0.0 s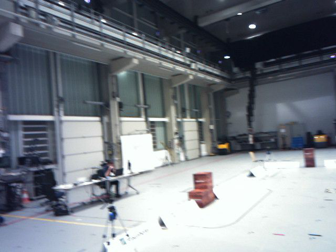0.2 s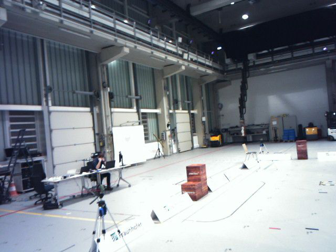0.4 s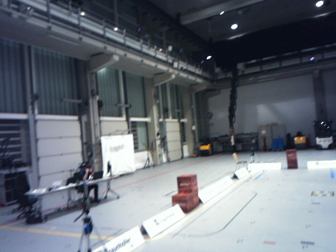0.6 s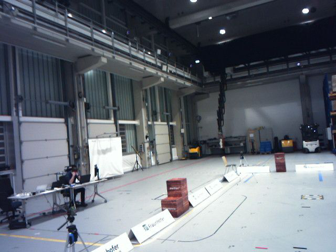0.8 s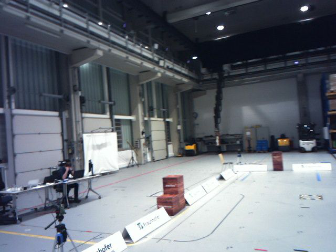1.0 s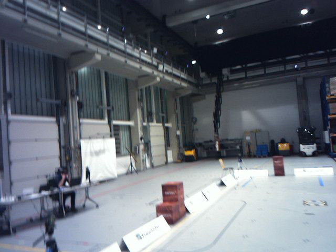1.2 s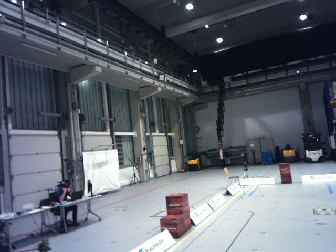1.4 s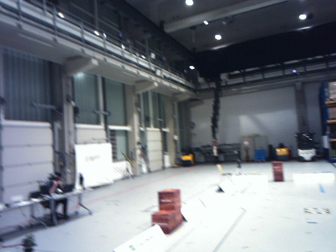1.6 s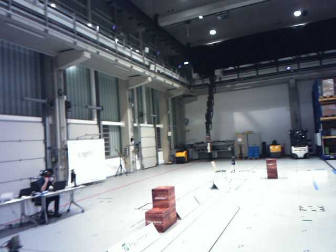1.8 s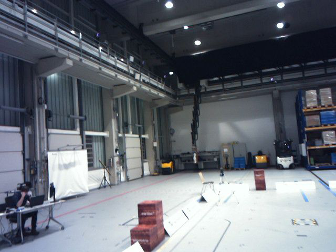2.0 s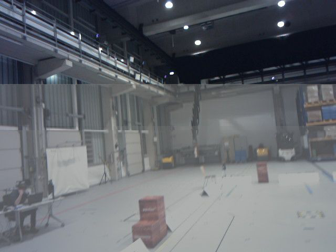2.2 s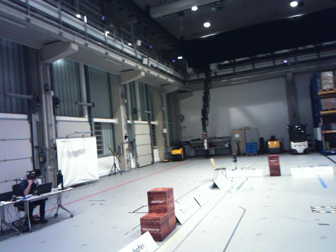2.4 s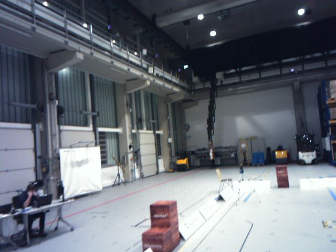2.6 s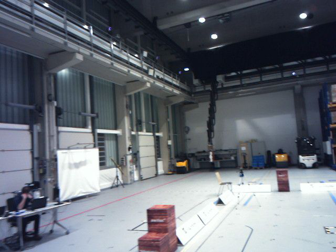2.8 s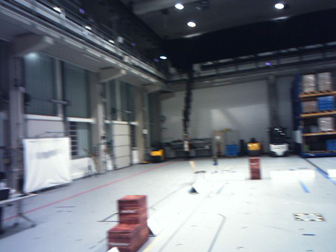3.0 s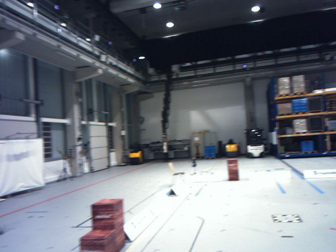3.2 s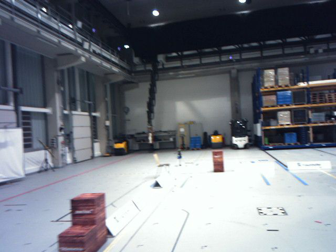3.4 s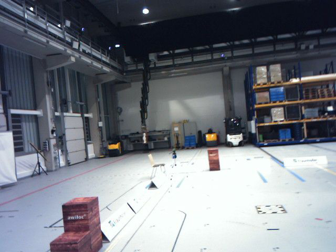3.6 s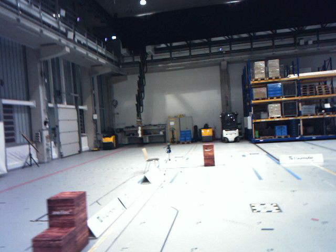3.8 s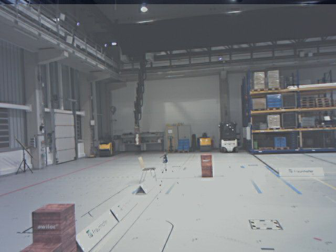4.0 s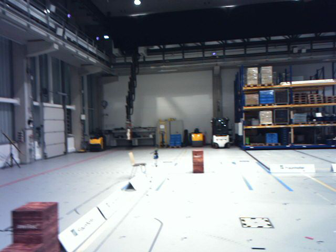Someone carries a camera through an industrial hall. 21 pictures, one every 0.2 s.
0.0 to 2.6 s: The camera swings to its right by about 10 degrees, and the scene slides to the left. It travels forward, about 2.6 m, so what stands in front looms larger.
2.6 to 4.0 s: The camera swings to its right by about 15 degrees, and the scene slides to the left. It travels forward, about 1.4 m, so what stands in front looms larger.
The film runs forward here.
